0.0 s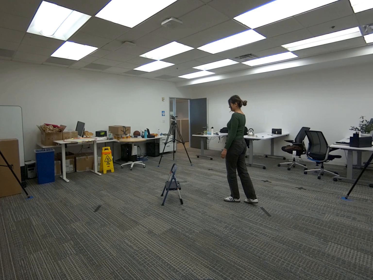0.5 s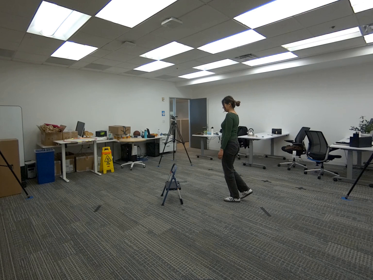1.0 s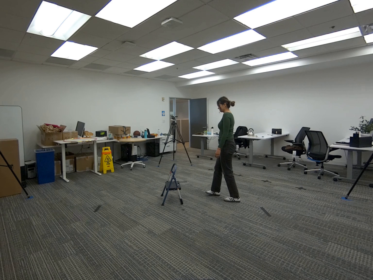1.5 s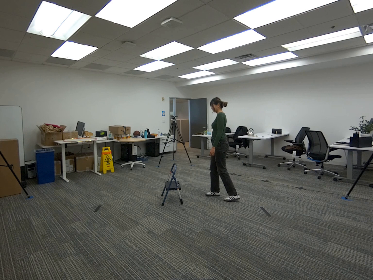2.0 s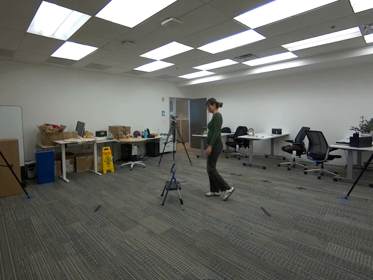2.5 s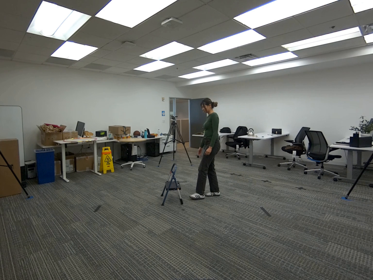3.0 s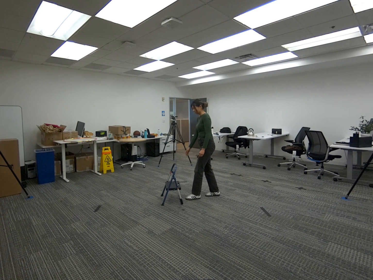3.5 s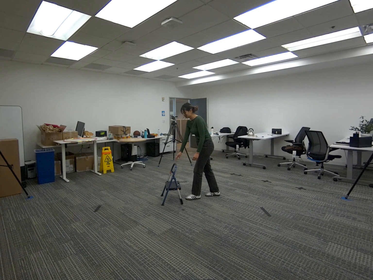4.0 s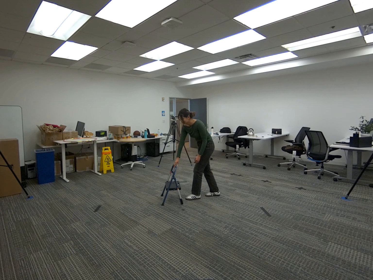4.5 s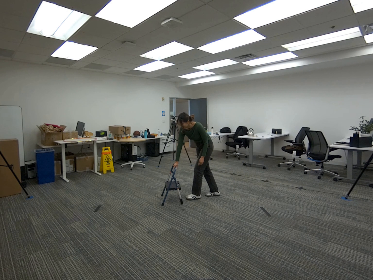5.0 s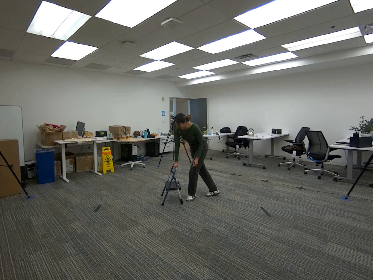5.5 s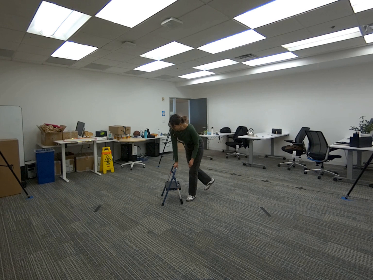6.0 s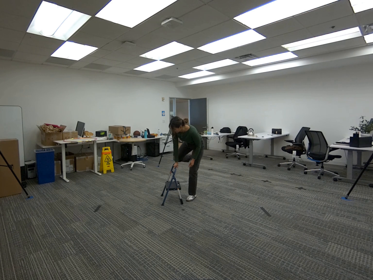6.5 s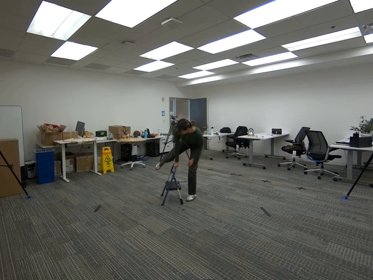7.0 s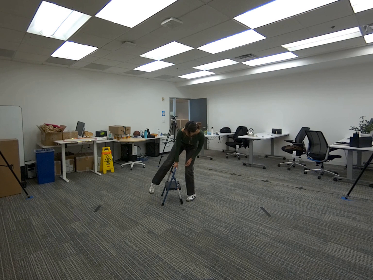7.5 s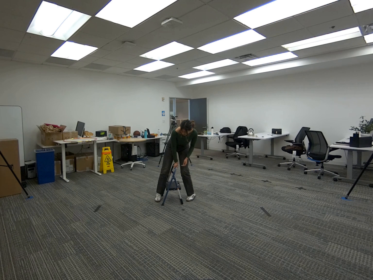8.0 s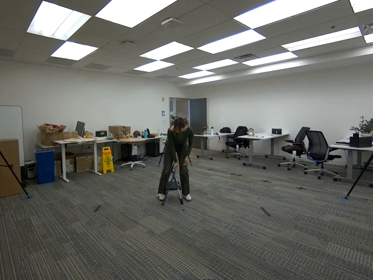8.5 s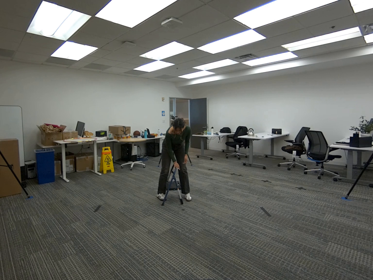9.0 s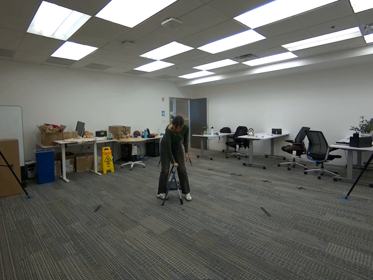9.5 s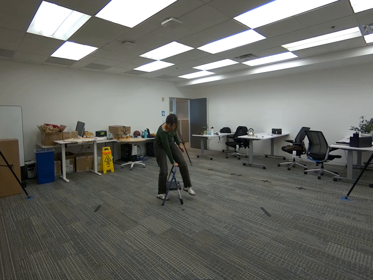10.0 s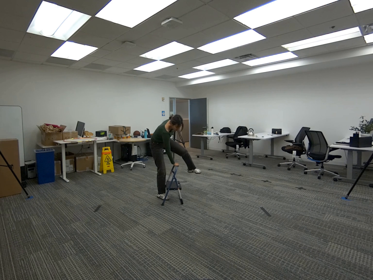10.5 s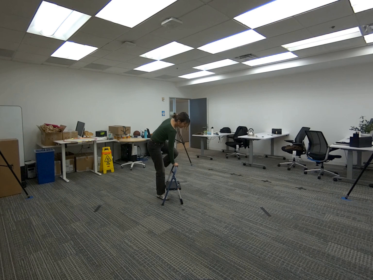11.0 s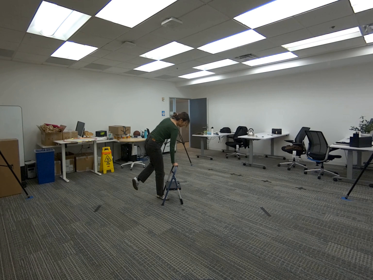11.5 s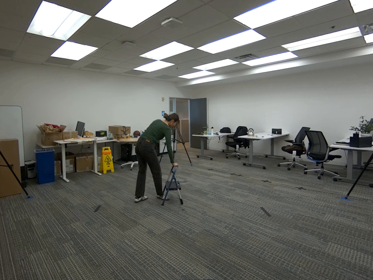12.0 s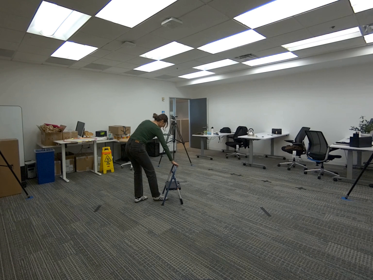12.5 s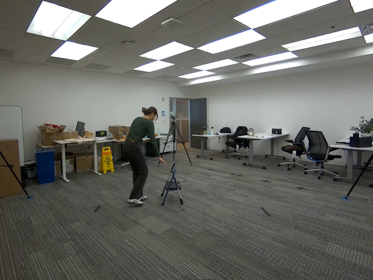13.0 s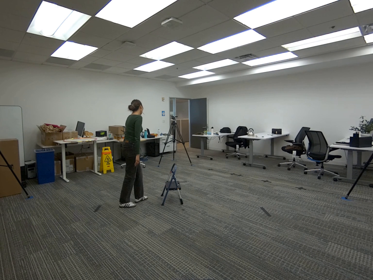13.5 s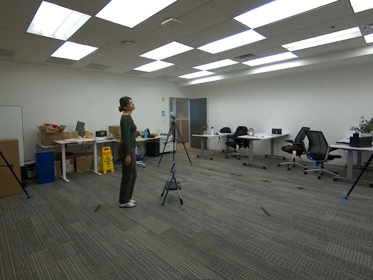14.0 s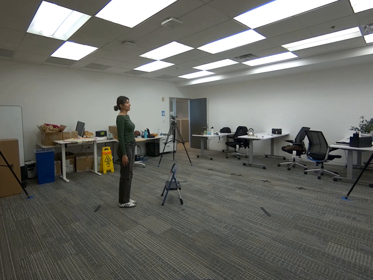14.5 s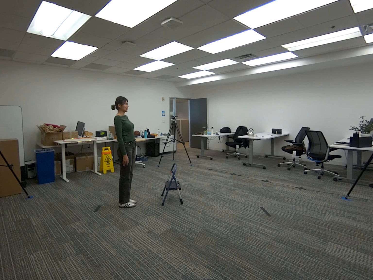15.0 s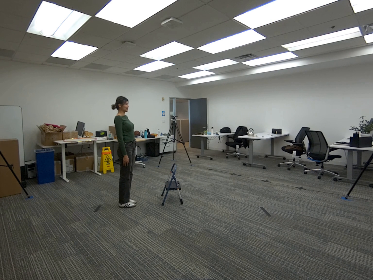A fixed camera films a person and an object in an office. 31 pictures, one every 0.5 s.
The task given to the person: Walk over to the step ladder and step over the step ladder using one hand to hold the handle of the ladder.
